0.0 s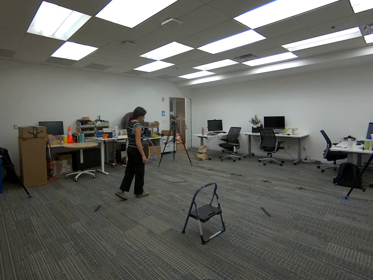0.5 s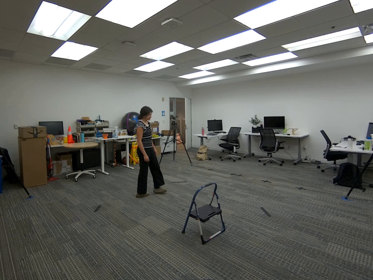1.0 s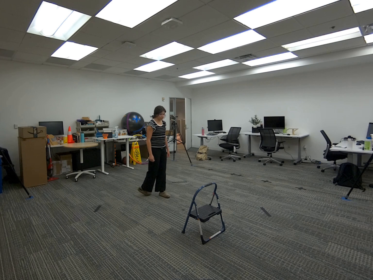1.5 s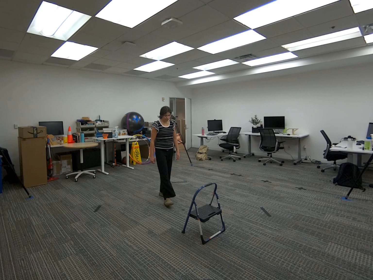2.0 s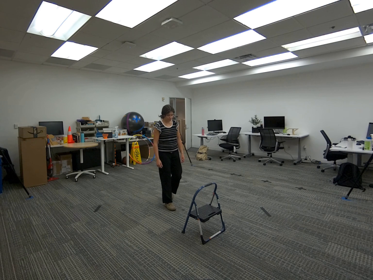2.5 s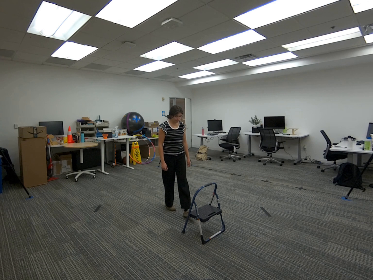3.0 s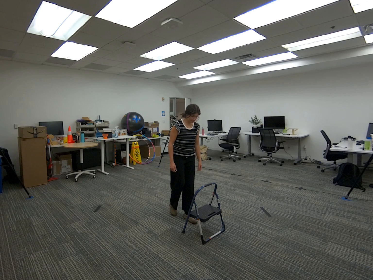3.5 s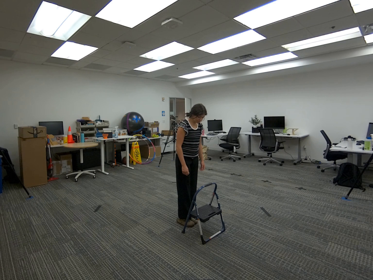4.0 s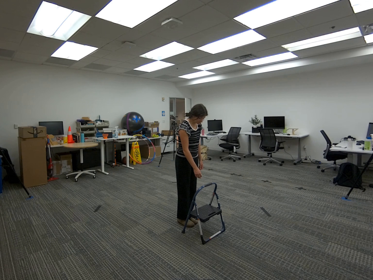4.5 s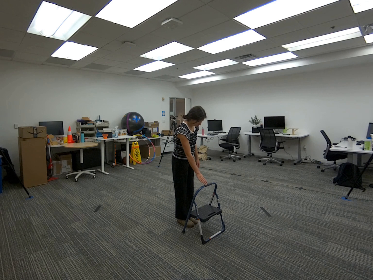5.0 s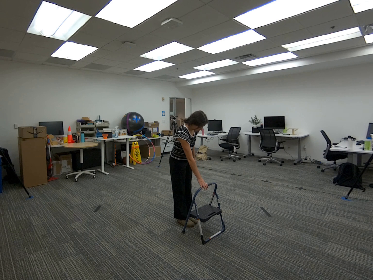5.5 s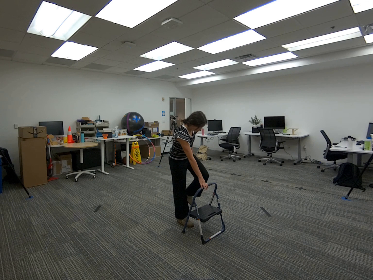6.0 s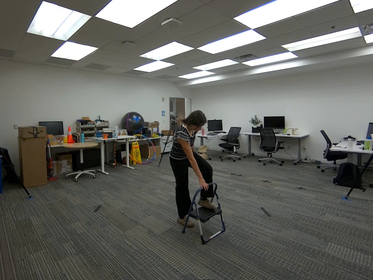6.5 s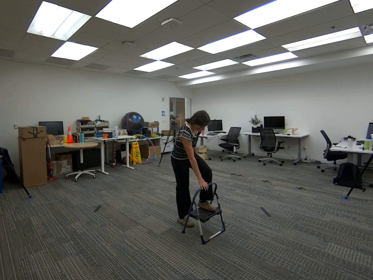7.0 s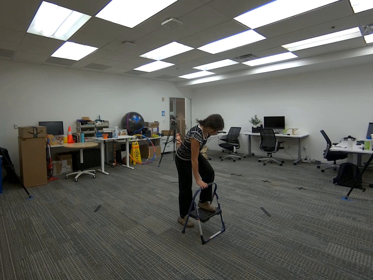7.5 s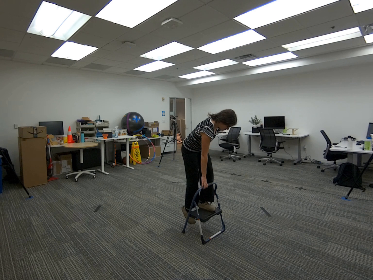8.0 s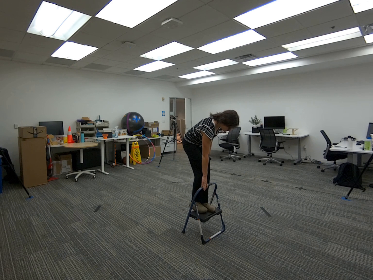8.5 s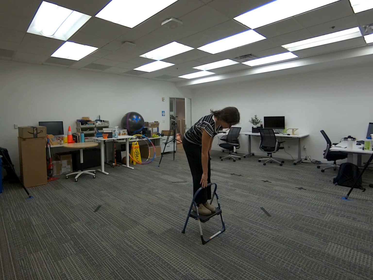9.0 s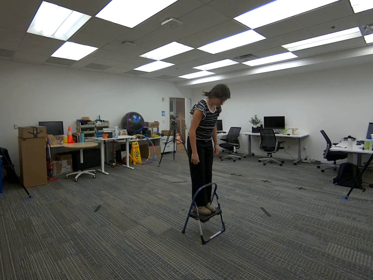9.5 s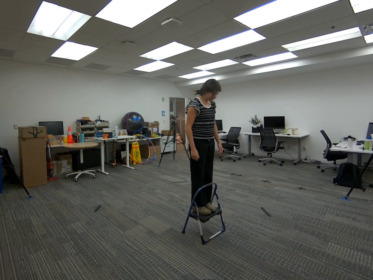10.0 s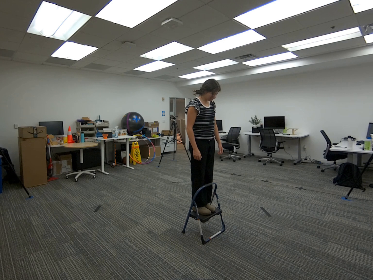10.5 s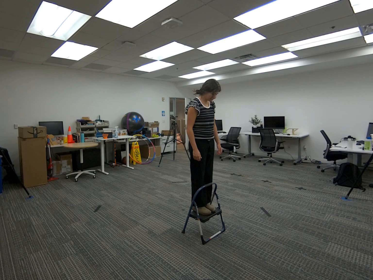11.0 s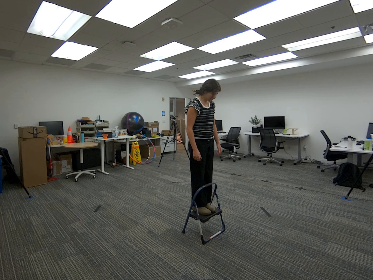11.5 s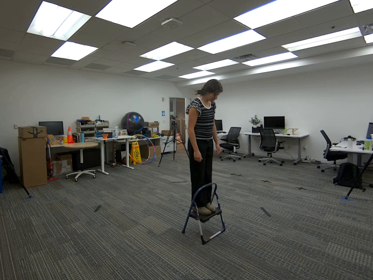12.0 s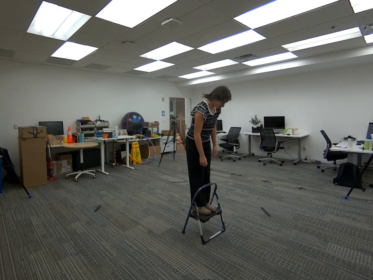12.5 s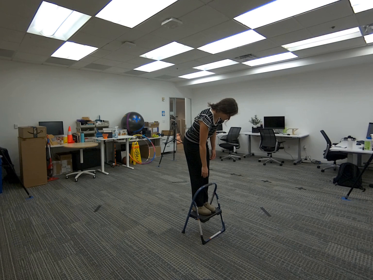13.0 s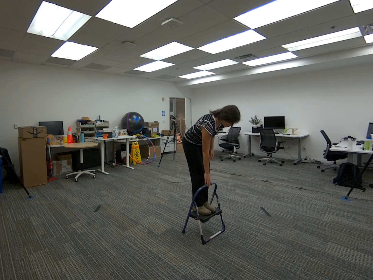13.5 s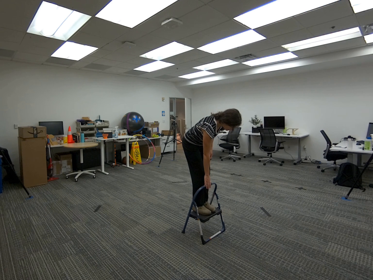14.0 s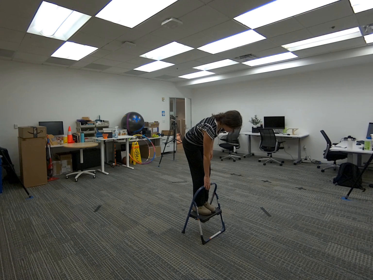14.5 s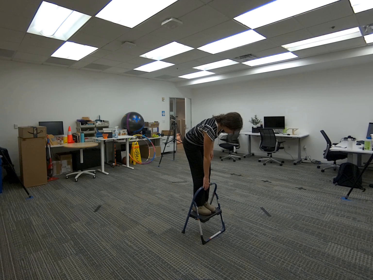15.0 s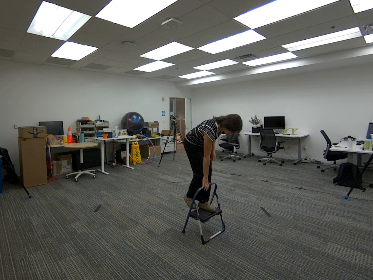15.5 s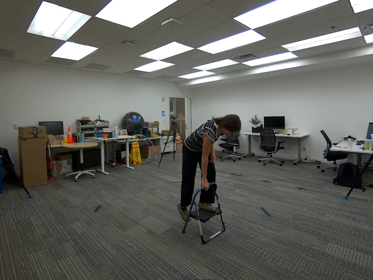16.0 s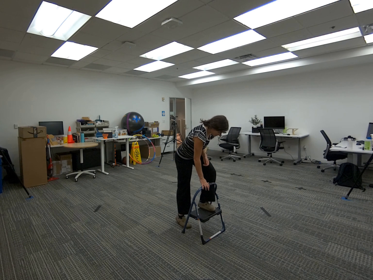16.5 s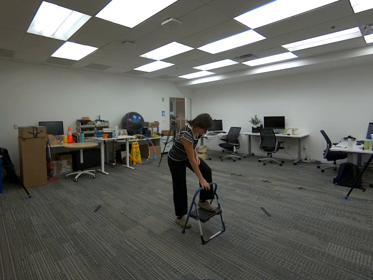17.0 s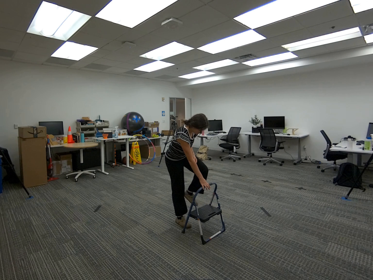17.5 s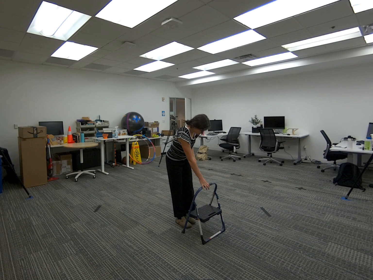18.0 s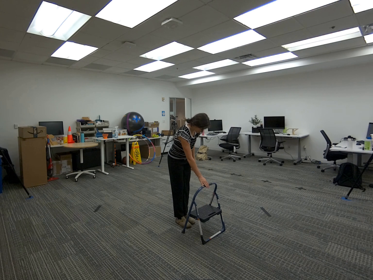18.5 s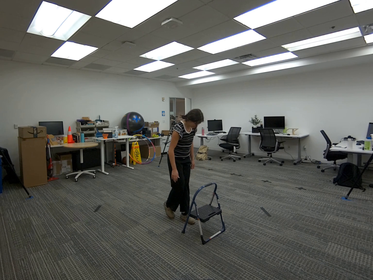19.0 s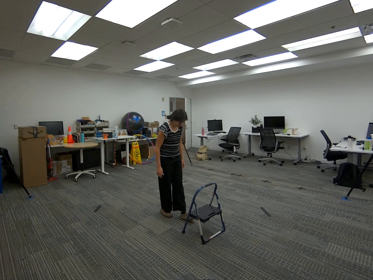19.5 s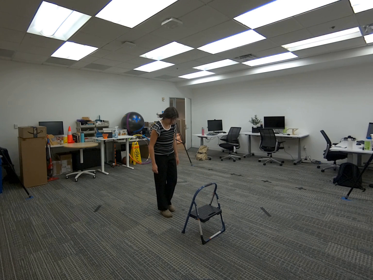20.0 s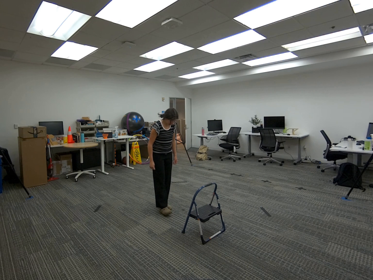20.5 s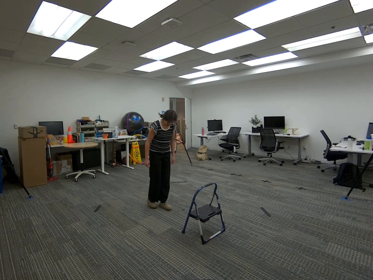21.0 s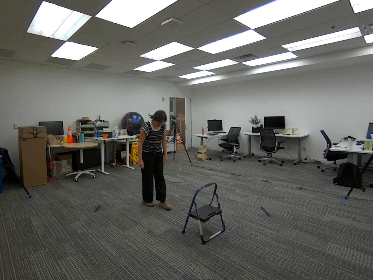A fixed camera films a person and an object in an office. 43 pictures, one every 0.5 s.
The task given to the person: Walk over to the step ladder and step onto the step ladder using both feet.
